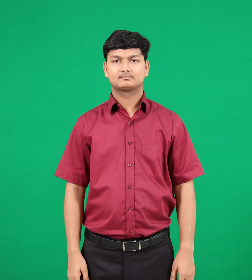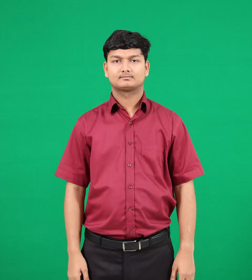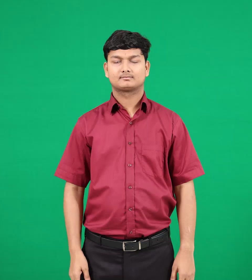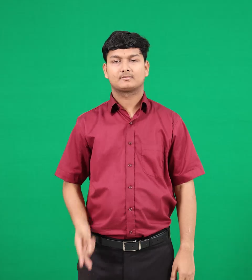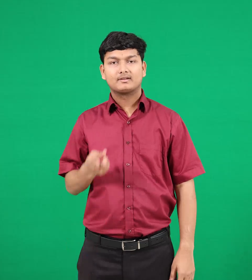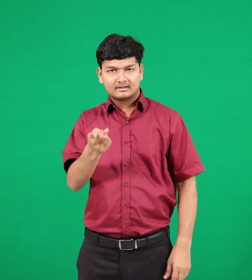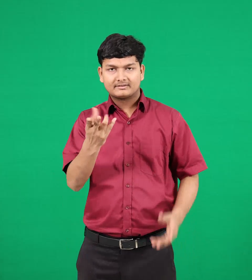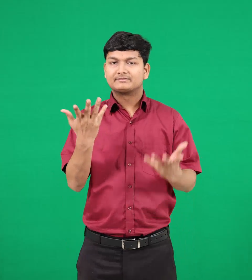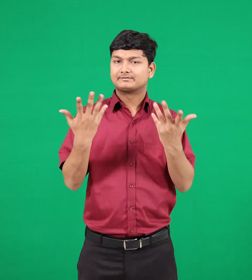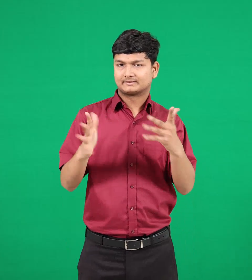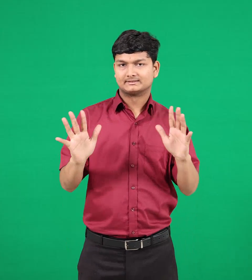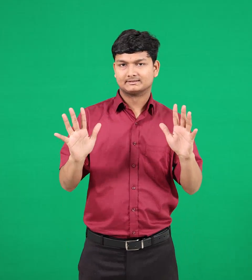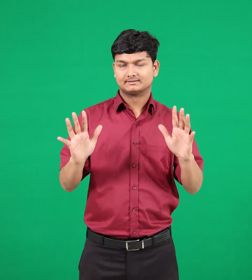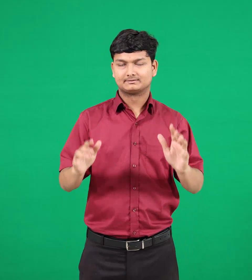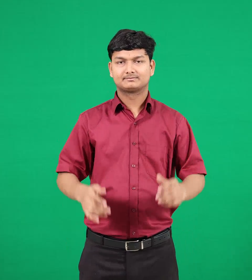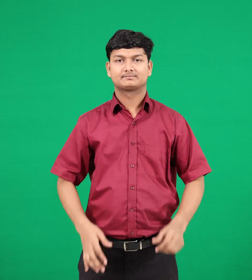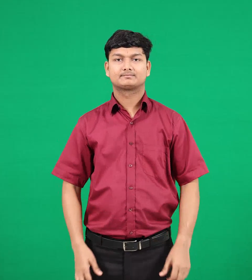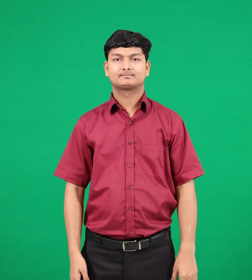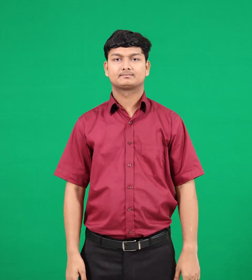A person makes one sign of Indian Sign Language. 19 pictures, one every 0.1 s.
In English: ticketed
